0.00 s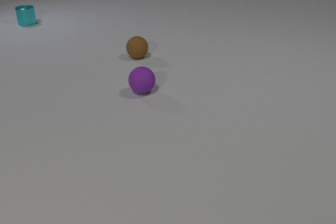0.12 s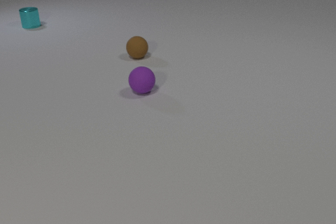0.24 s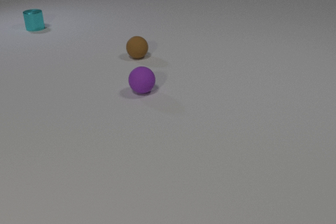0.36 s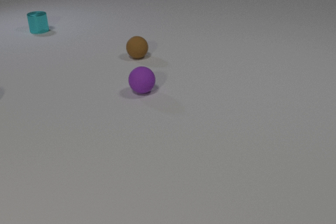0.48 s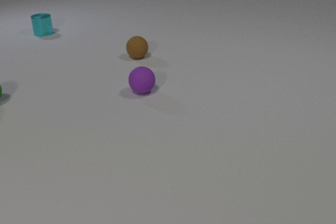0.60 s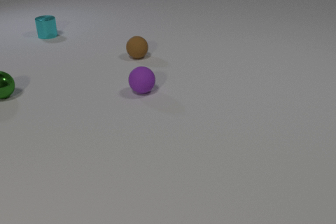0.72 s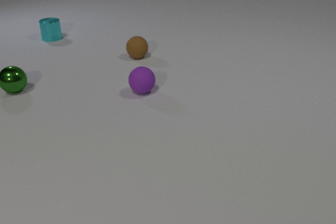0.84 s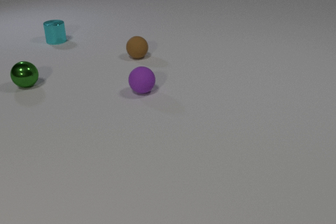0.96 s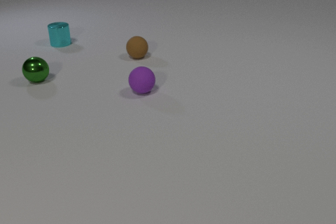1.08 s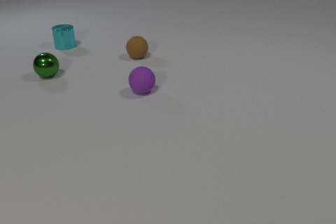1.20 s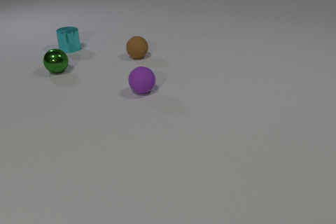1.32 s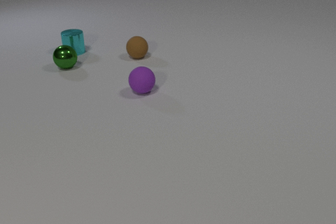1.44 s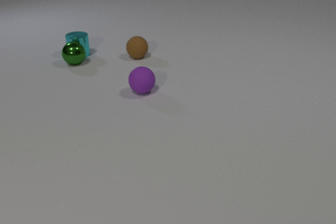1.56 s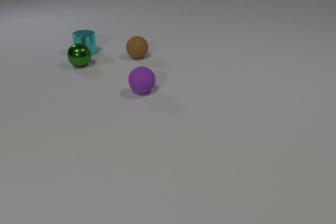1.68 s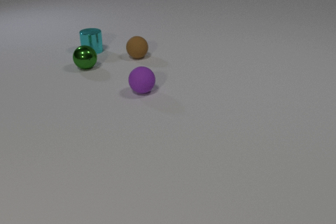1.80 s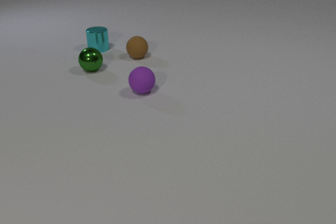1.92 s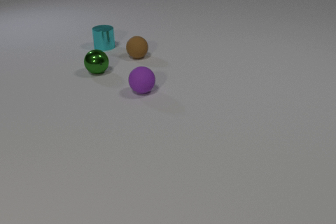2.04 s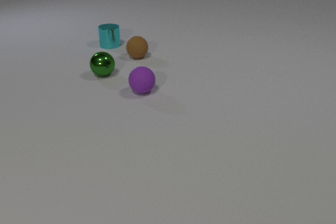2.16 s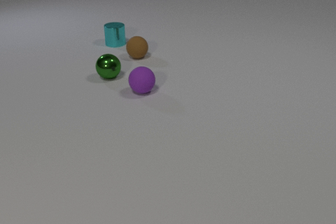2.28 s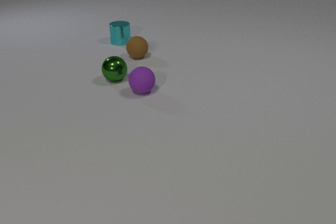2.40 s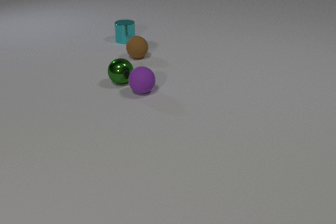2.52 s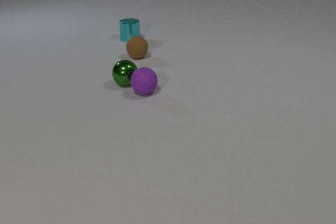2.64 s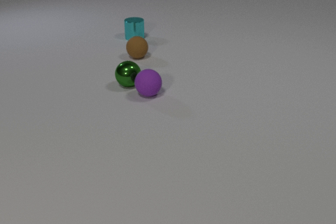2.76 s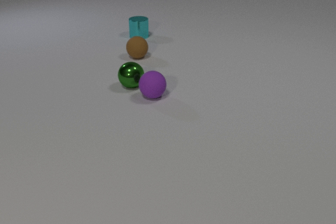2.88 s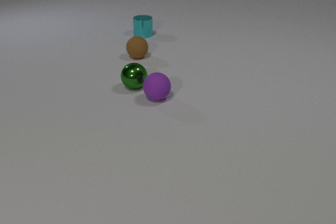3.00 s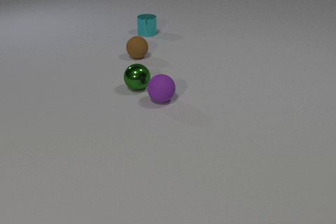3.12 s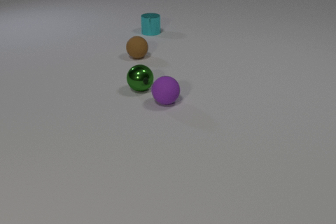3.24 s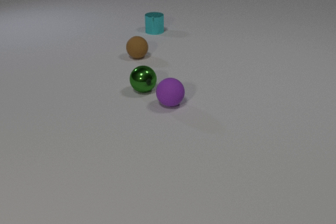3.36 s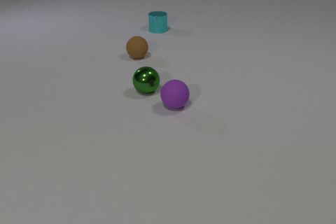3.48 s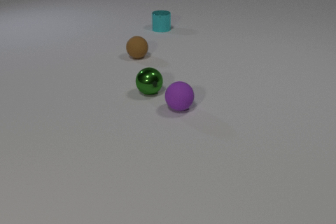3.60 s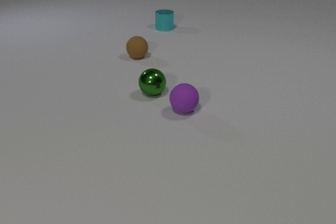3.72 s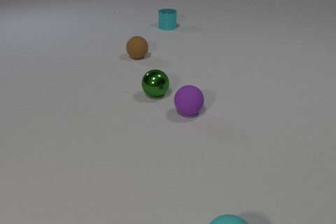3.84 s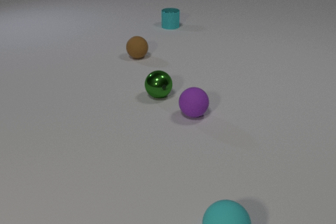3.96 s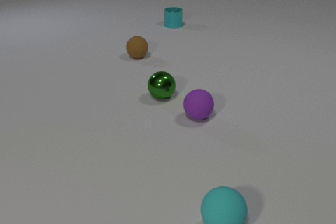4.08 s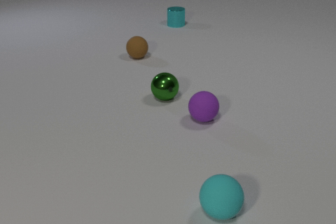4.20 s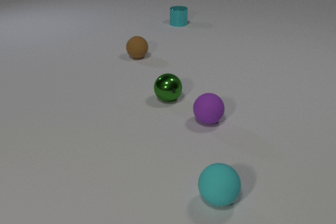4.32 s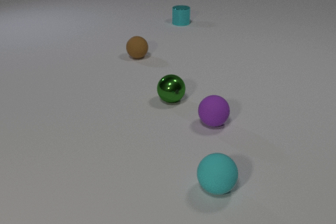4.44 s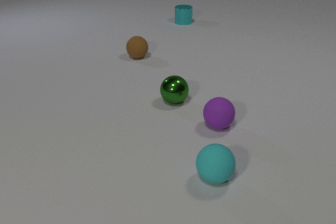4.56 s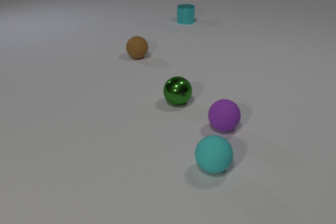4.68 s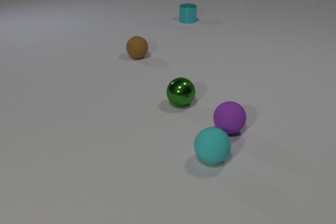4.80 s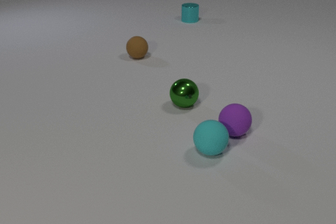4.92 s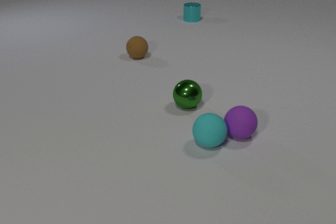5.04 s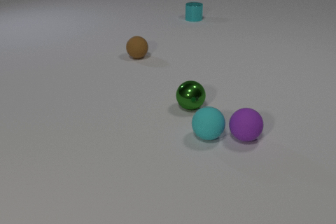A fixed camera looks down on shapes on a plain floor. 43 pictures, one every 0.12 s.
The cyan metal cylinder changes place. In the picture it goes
to the right.
The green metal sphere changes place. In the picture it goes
to the right.
0.00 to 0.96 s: The green metal sphere comes in at the left edge, rolls to the right and away from the camera. The cyan metal cylinder slides toward the camera and to the right.
0.96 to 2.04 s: The green metal sphere rolls to the right. The cyan metal cylinder slides to the right. The green metal sphere and the cyan metal cylinder collide.
2.04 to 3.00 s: The green metal sphere rolls toward the camera and to the right. The cyan metal cylinder slides to the right and away from the camera. The purple rubber sphere rolls toward the camera and to the right. The green metal sphere and the purple rubber sphere collide.
3.00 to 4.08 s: The green metal sphere rolls to the right and toward the camera. The cyan metal cylinder slides to the right and away from the camera. The purple rubber sphere rolls to the right and toward the camera. The cyan rubber sphere comes in at the bottom edge, rolls away from the camera.
4.08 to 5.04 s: The green metal sphere rolls to the right and toward the camera. The cyan metal cylinder slides away from the camera and to the right. The purple rubber sphere rolls to the right and toward the camera. The cyan rubber sphere rolls away from the camera.
Are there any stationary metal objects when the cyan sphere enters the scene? no.
What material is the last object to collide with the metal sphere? rubber.
What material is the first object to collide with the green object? metal.
